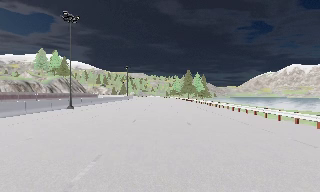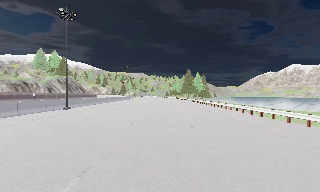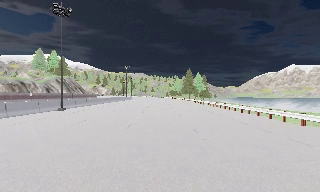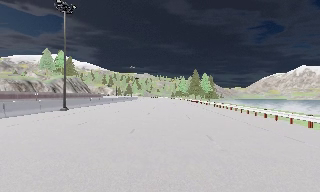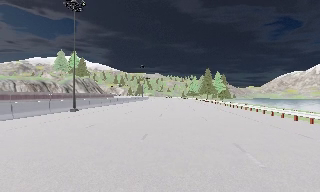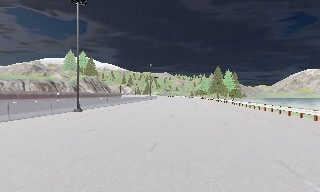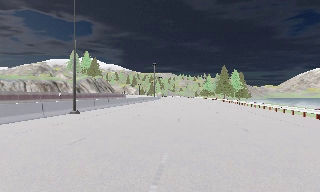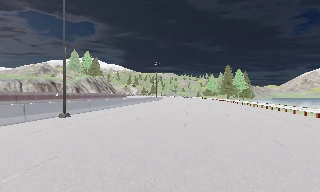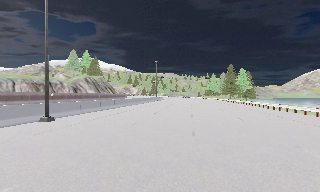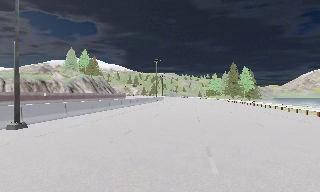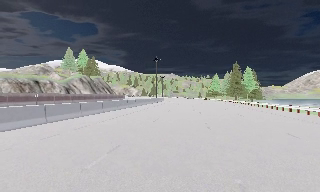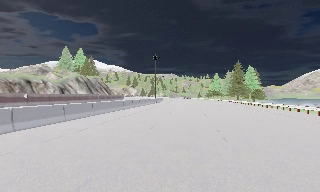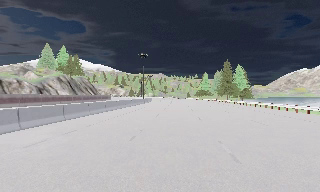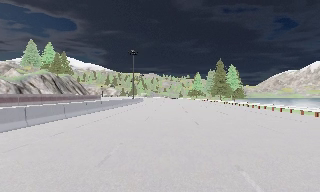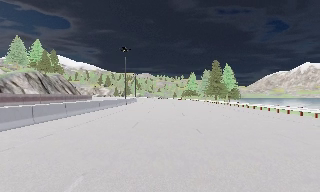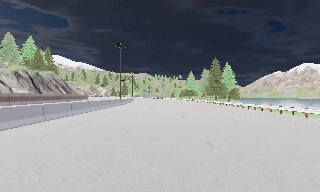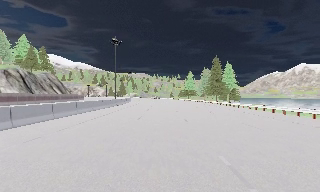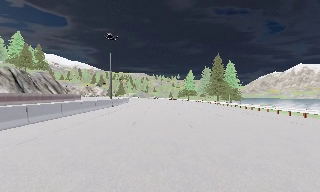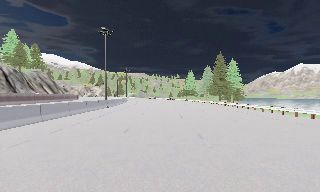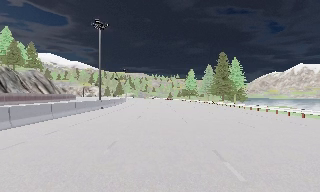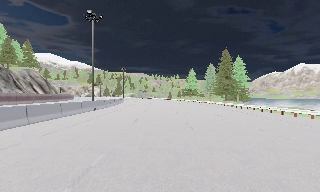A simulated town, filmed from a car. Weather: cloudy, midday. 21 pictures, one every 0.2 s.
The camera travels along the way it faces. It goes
forward.
0.0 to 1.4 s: The scene slides to the right, as the camera pans about 10 degrees to its left. It travels forward, about 9 m, so what stands in front looms larger. It gains speed.
1.4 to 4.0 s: The scene slides to the left, as the camera pans about 10 degrees to its right. It travels forward, about 30 m, so what stands in front looms larger.
The film runs forward here.
